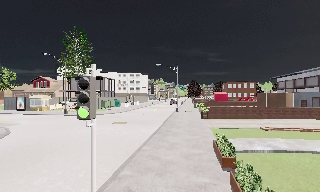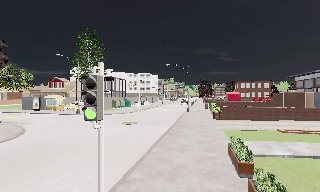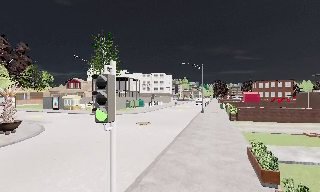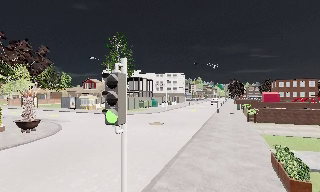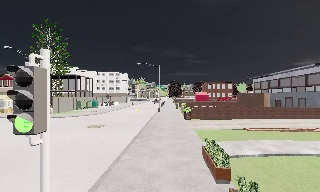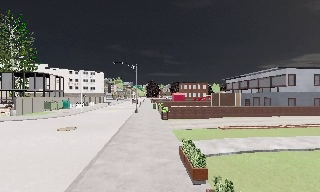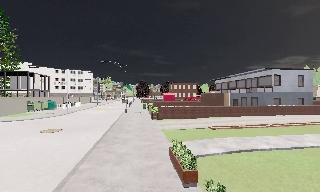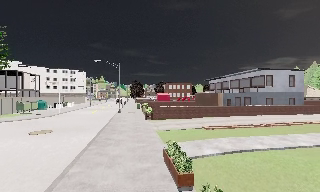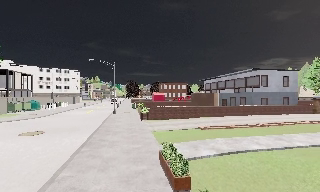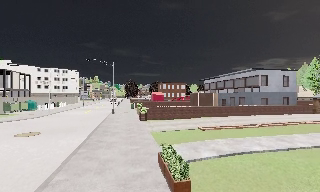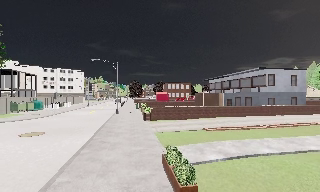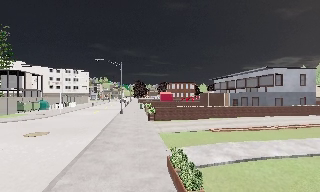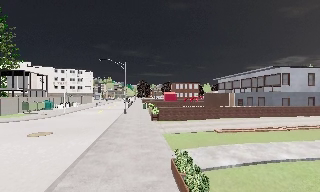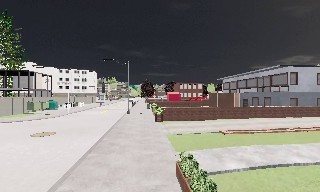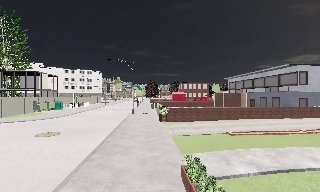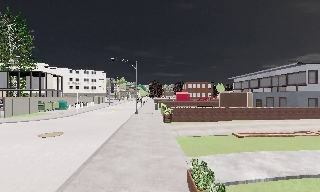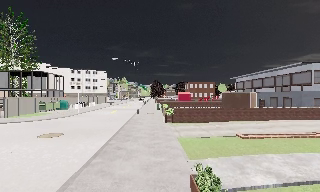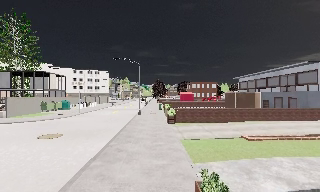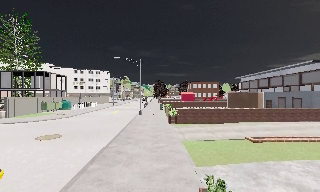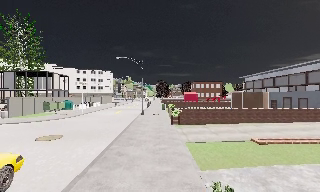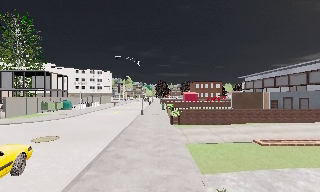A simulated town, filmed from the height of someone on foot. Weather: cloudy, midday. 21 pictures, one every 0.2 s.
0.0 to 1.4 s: The camera swings to its right by about 20 degrees, and the scene slides to the left. It travels forward, about 1.5 m, so what stands in front looms larger.
1.4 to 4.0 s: The camera travels forward, about 3 m, so what stands in front looms larger.
The film runs forward here.
